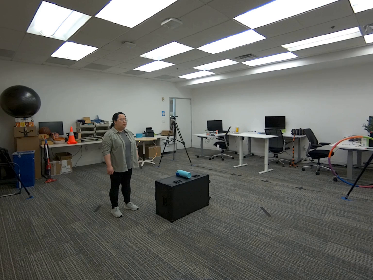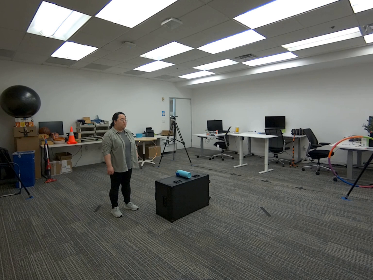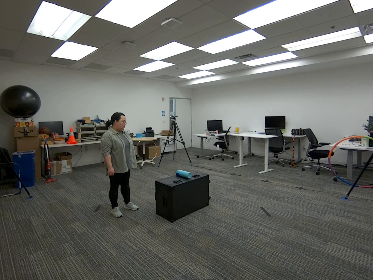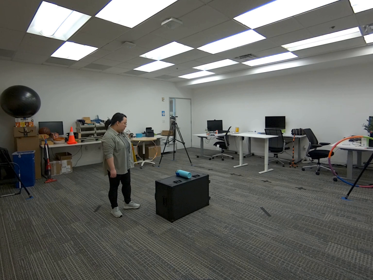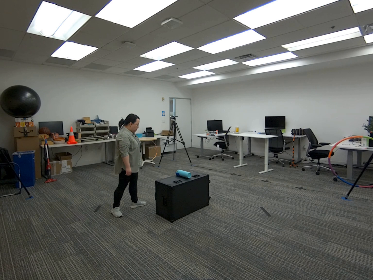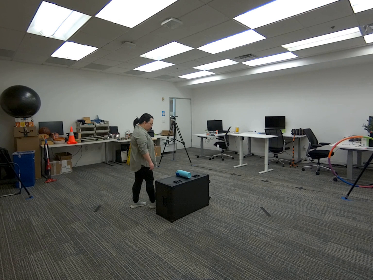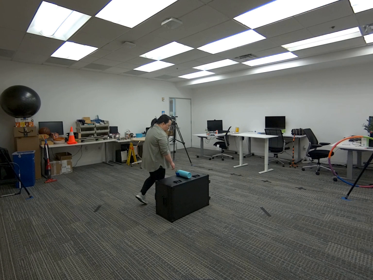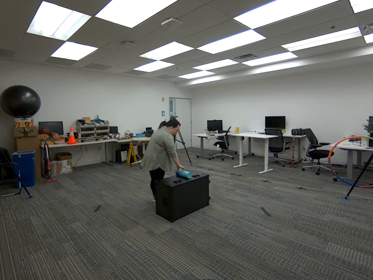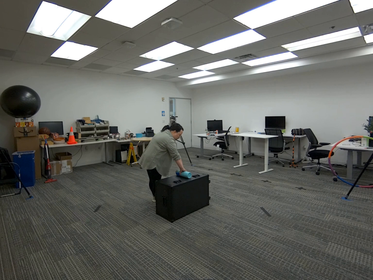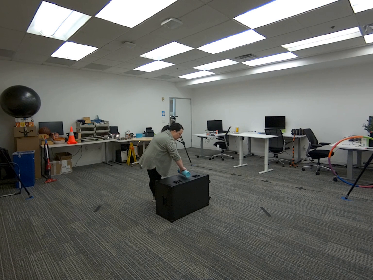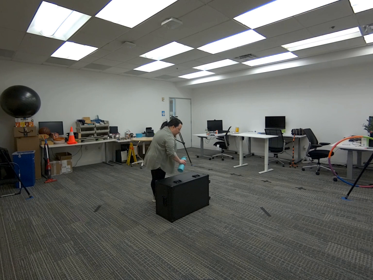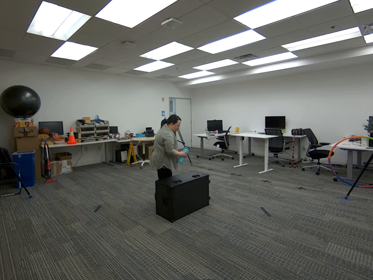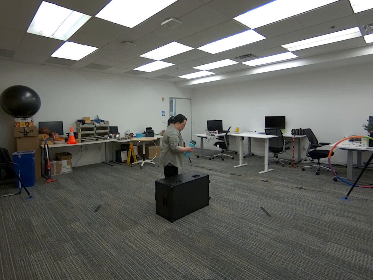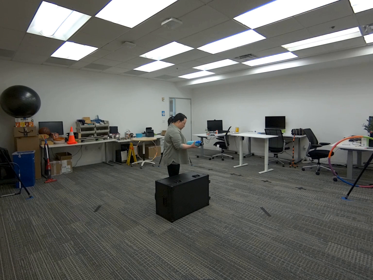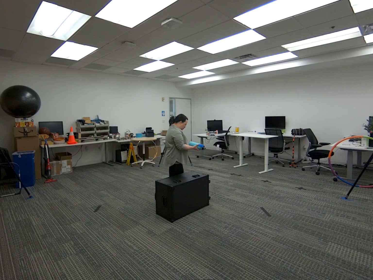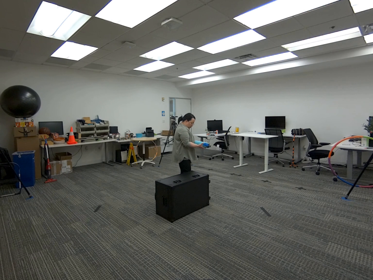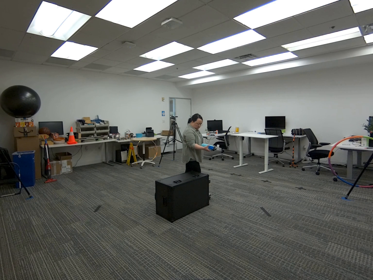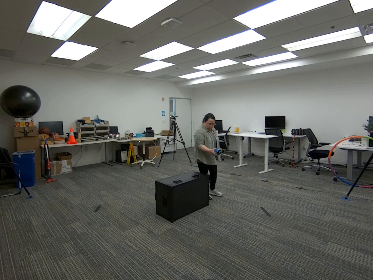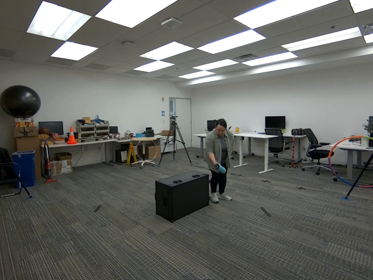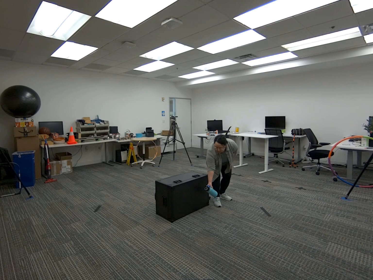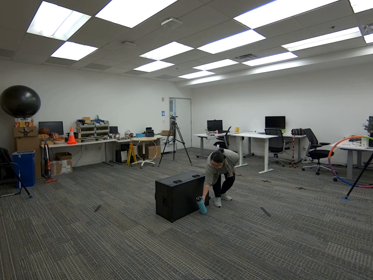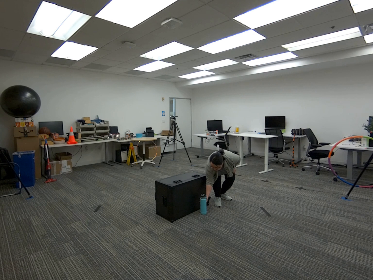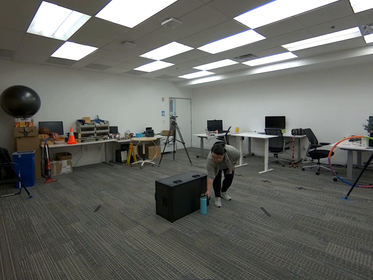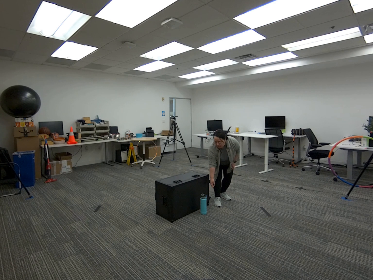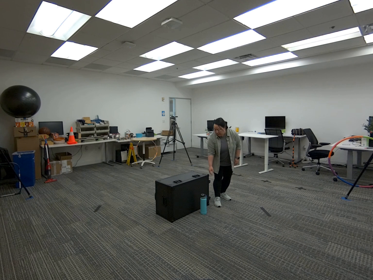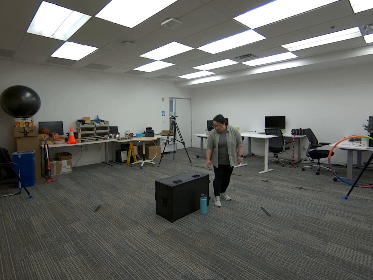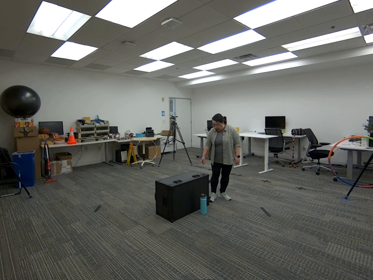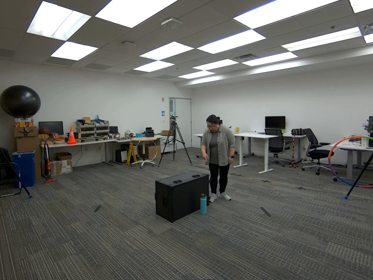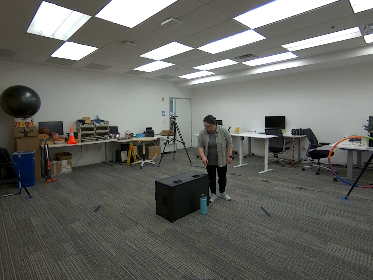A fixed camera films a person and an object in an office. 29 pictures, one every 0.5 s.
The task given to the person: Walk to the cyan water bottle on the G1 box. Pick up the bottle with your right hand, and place it on the ground.
